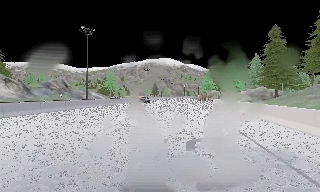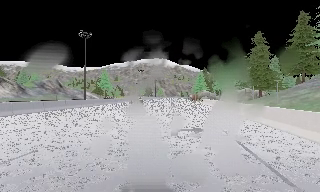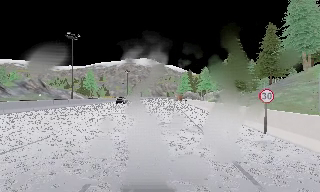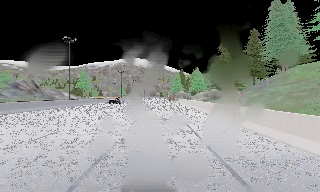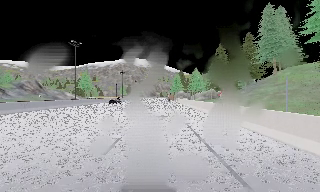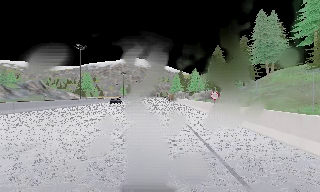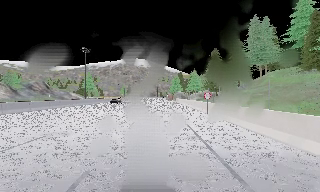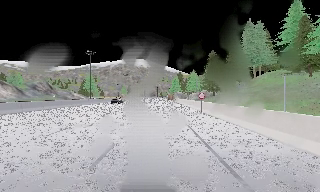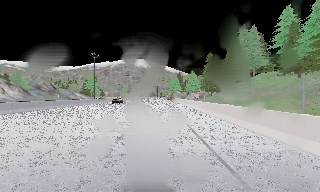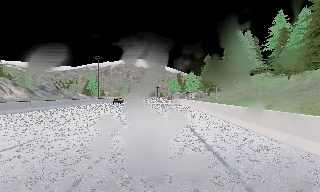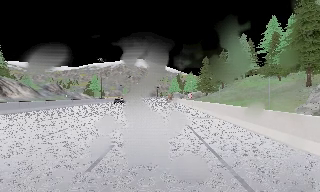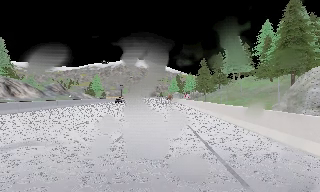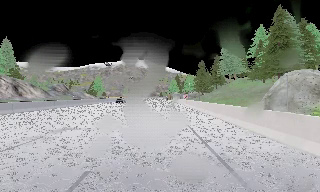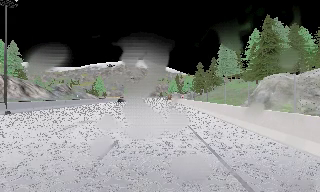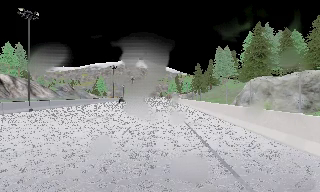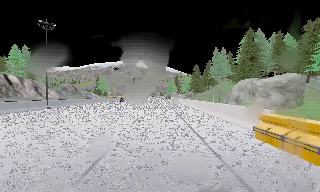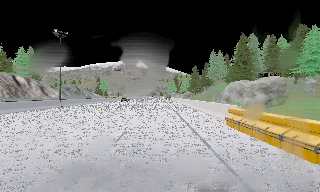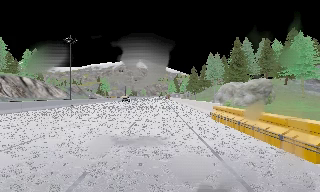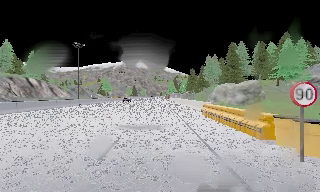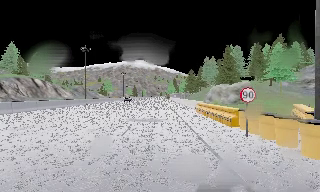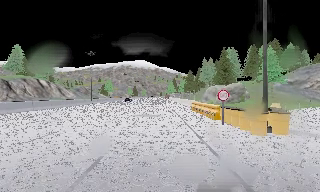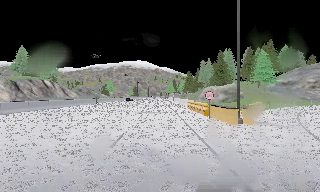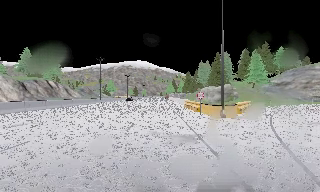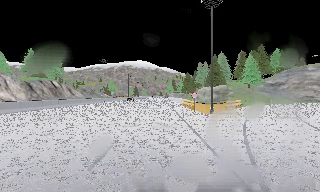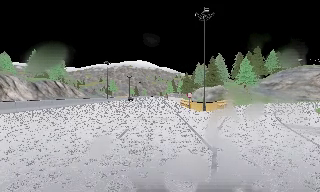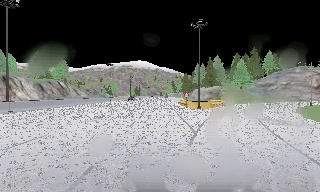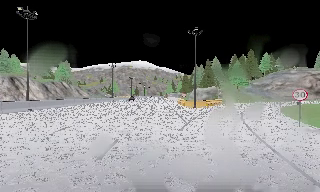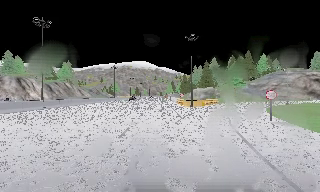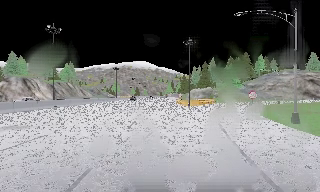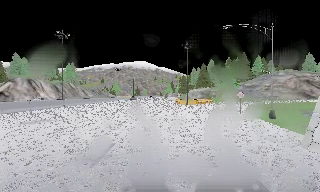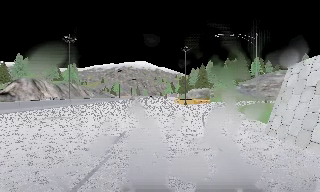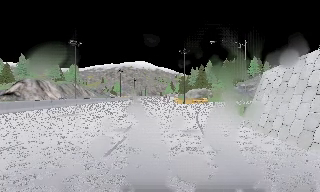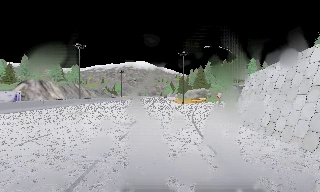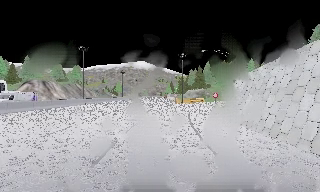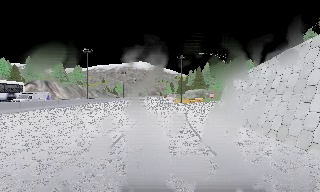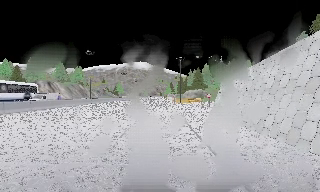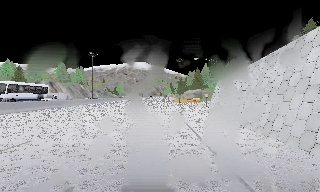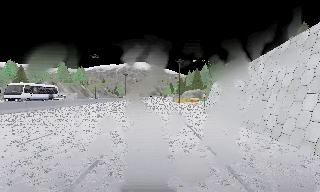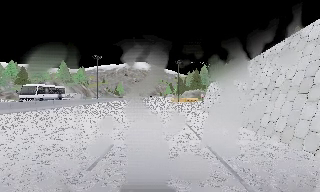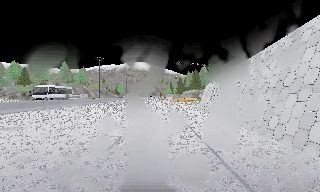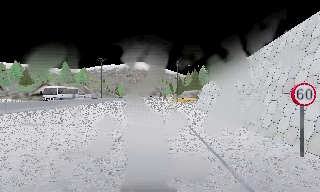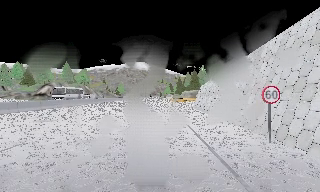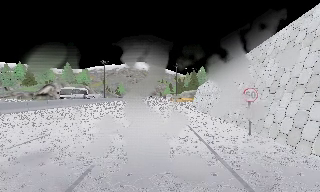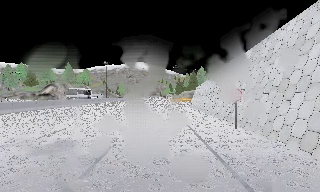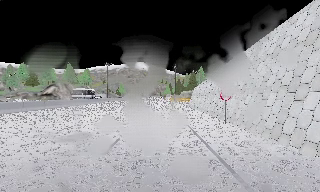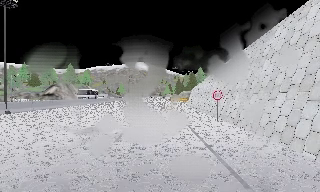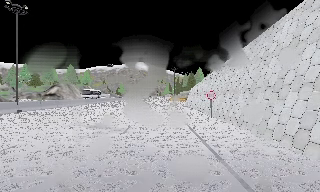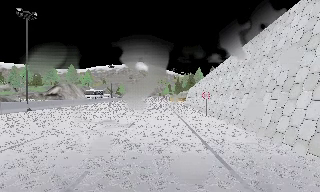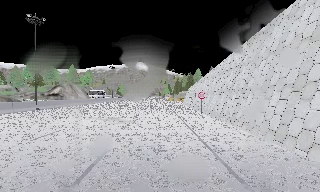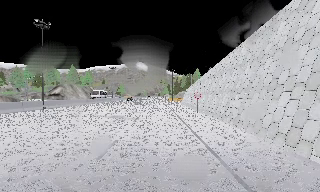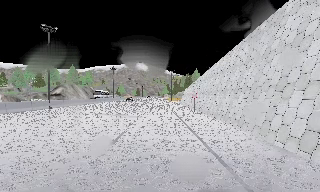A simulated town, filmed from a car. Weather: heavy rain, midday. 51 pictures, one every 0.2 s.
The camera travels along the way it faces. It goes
backward.
0.0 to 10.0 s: The camera swings to its right by about 10 degrees, and the scene slides to the left. It travels backward, about 105 m, so what stands in front gets smaller. It loses speed.
The film runs backward here.
